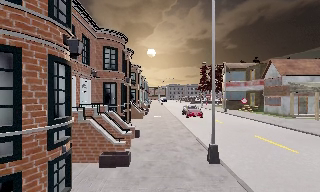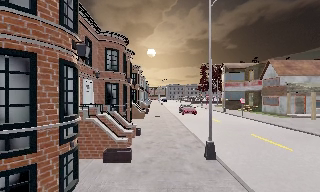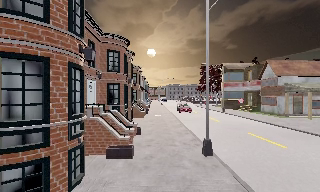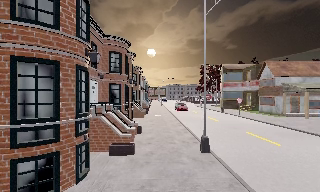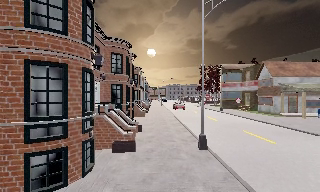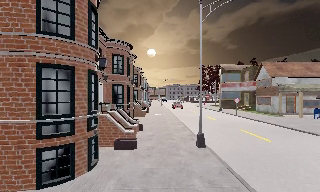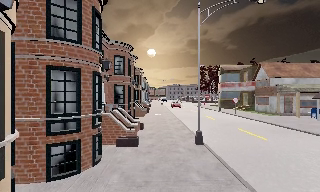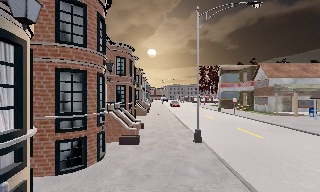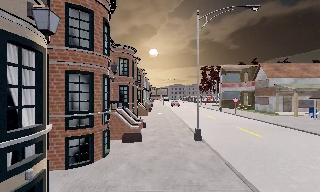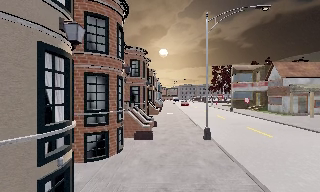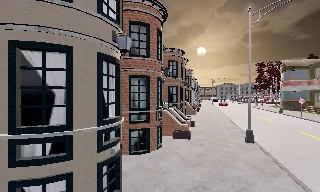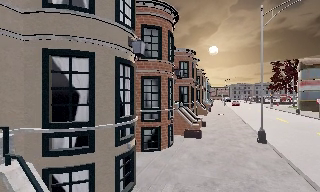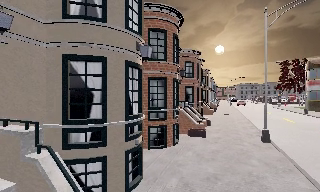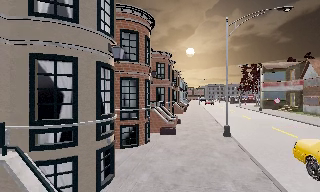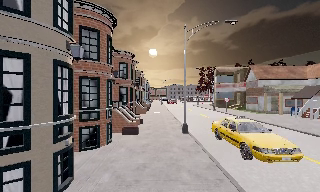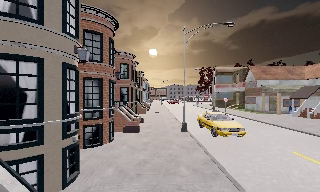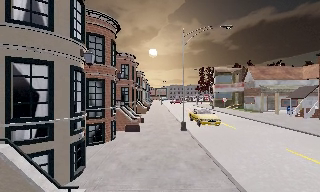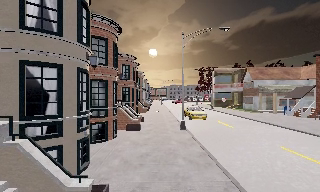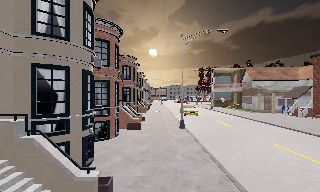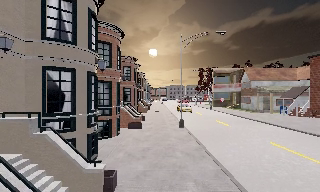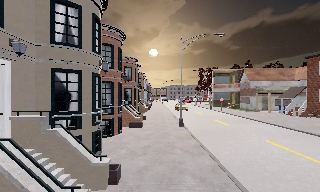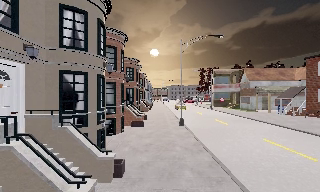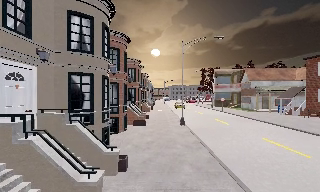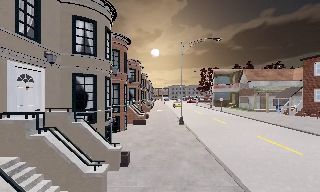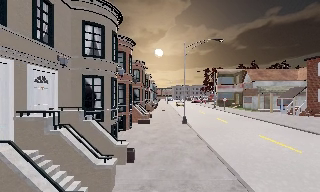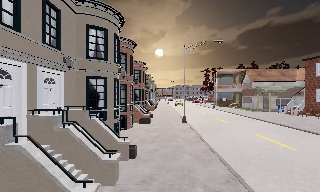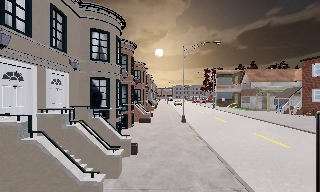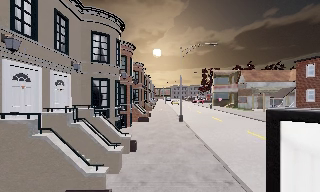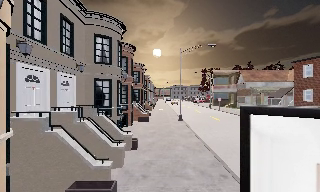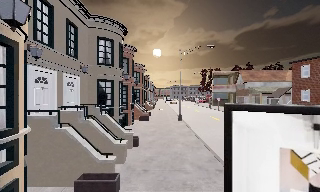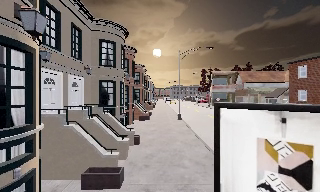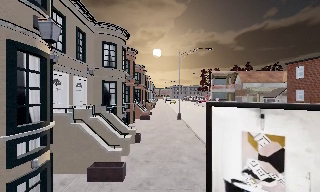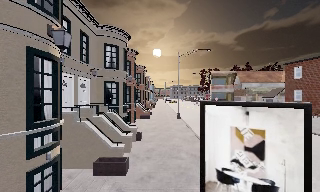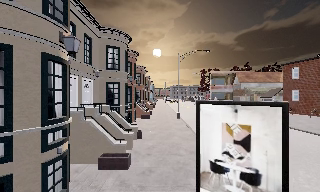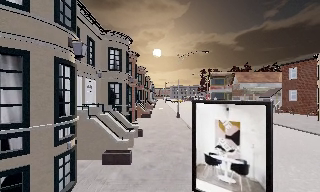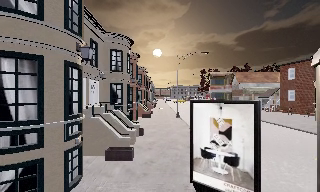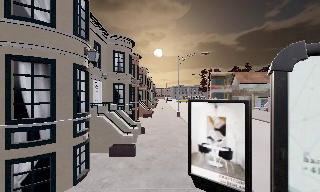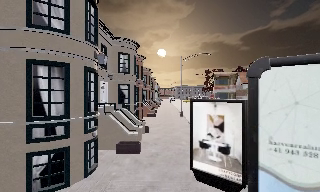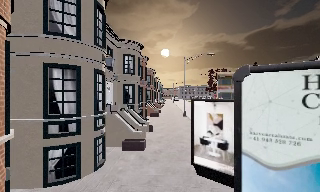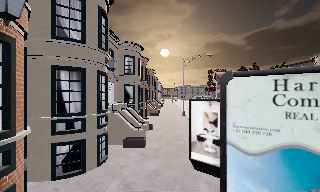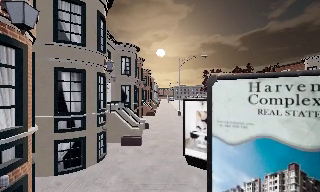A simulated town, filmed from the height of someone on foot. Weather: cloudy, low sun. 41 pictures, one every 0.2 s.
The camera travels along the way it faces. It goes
backward.
0.0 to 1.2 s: The camera travels backward, about 2.5 m, so what stands in front gets smaller.
1.2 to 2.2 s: The camera swings to its left by about 20 degrees, and the scene slides to the right. It travels backward, about 1.5 m, so what stands in front gets smaller.
2.2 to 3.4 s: The scene slides to the left, as the camera pans about 20 degrees to its right. It travels backward, about 2 m, so what stands in front gets smaller.
3.4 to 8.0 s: The camera travels backward, about 9 m, so what stands in front gets smaller.
The film runs backward here.
